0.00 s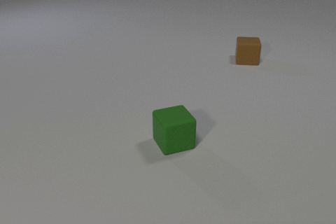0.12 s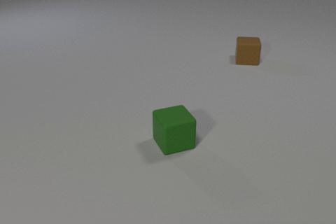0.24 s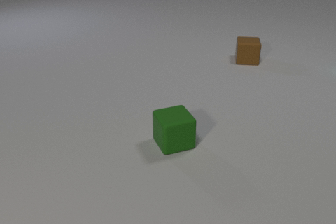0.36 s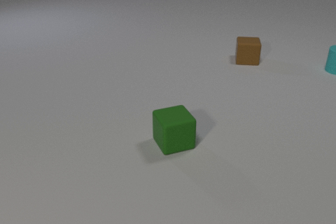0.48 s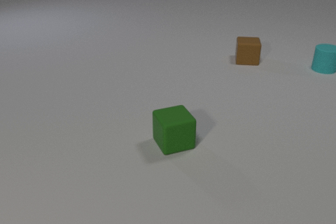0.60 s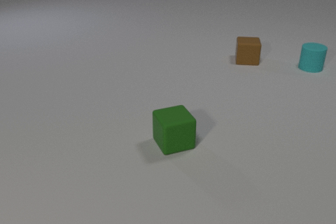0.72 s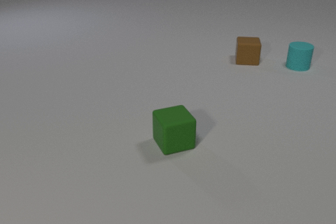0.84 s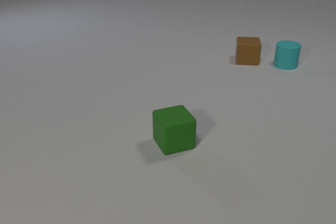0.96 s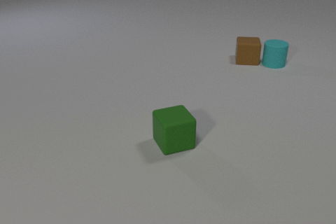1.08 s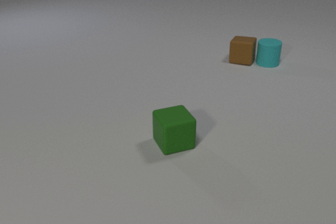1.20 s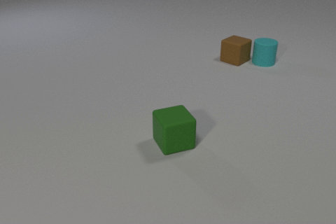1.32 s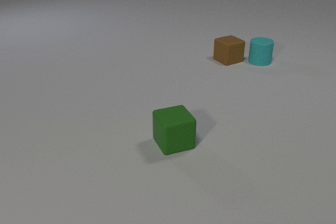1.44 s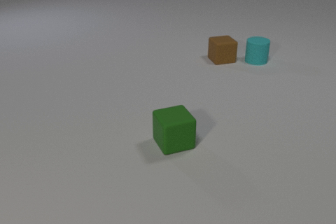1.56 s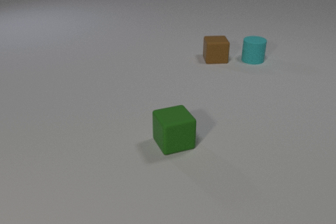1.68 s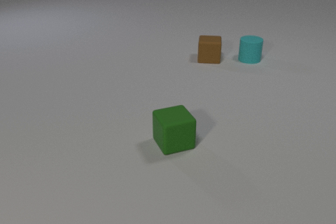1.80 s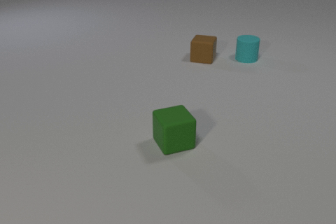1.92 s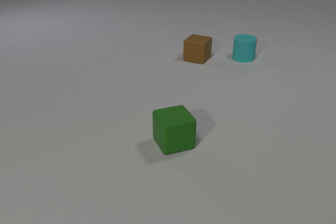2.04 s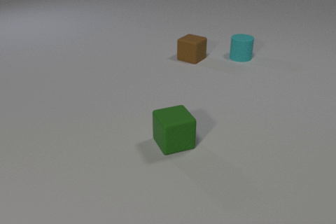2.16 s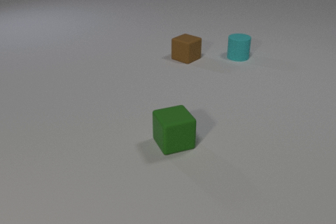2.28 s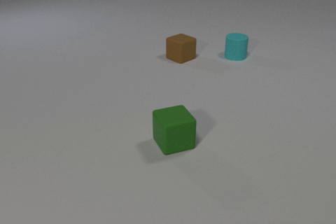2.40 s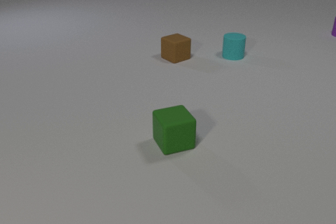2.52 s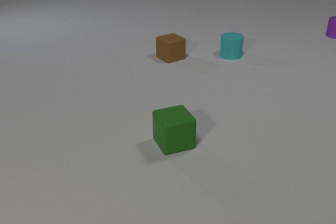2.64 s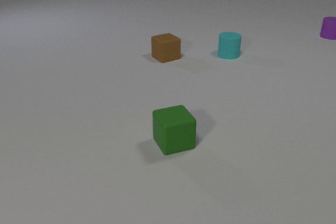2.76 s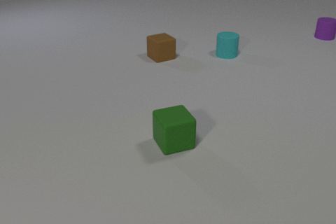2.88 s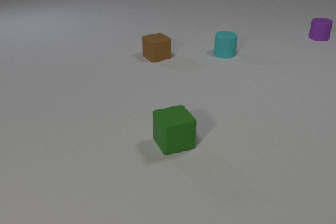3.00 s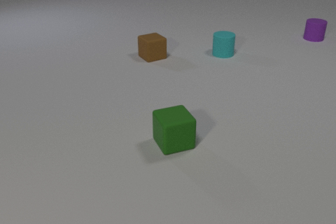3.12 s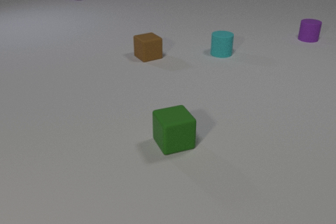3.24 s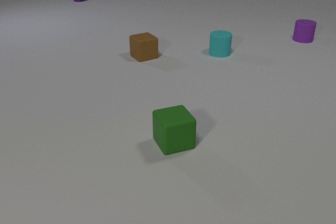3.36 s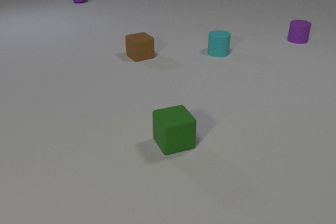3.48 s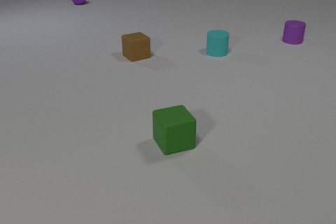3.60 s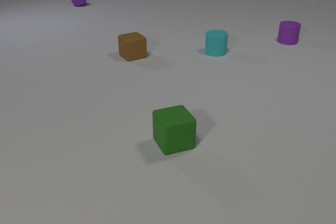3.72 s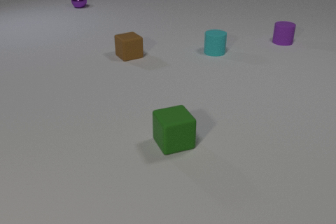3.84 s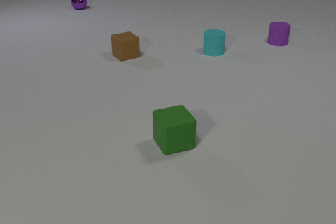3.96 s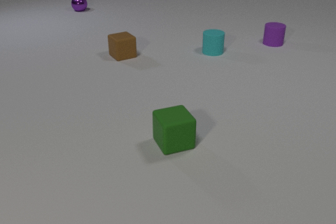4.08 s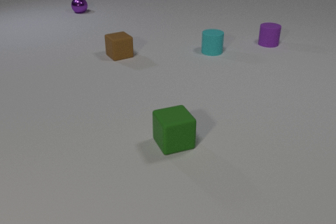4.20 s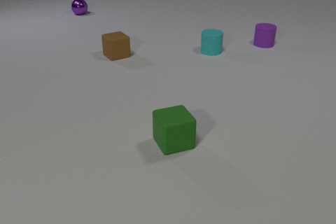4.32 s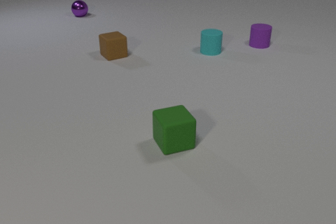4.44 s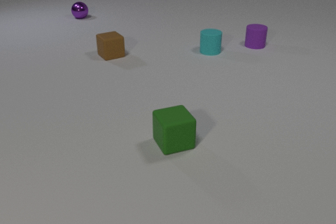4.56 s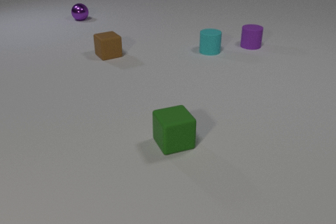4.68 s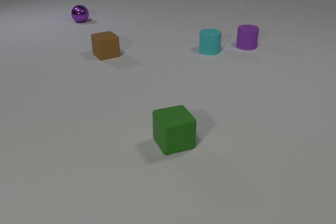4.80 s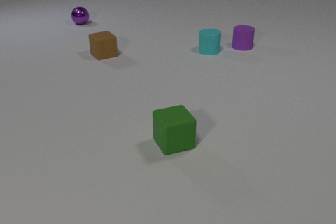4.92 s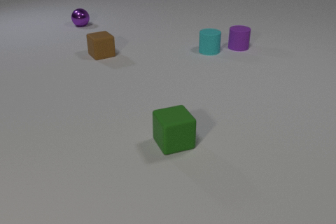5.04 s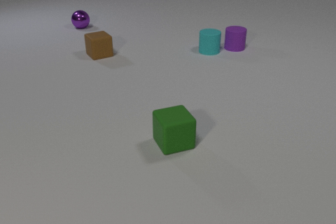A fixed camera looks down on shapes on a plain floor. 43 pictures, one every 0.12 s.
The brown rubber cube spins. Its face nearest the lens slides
to the left.
The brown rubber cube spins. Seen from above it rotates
clockwise.
0.00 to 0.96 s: The cyan rubber cylinder comes in at the right edge, slides to the left.
0.96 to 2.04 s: The cyan rubber cylinder slides to the left. The brown rubber cube slides to the left, spins so that its near face slides to the left, clockwise seen from above. The cyan rubber cylinder and the brown rubber cube collide.
2.04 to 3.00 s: The cyan rubber cylinder slides to the left. The brown rubber cube slides to the left, spins so that its near face slides to the left, clockwise seen from above. The purple rubber cylinder comes in at the right edge, slides to the left and toward the camera.
3.00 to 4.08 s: The cyan rubber cylinder slides to the left and away from the camera. The brown rubber cube slides to the left. The purple rubber cylinder slides to the left and toward the camera. The purple metal sphere comes in at the top edge, rolls toward the camera.
4.08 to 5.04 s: The brown rubber cube slides to the left. The purple rubber cylinder slides to the left and toward the camera. The purple metal sphere rolls toward the camera.
What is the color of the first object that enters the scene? cyan.
Are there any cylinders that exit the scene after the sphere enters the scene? no.
How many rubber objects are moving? 3.
